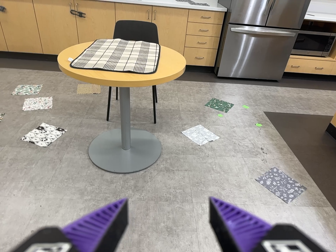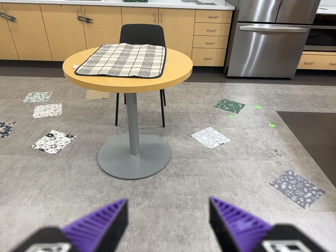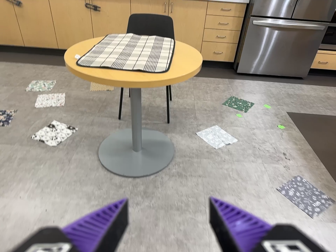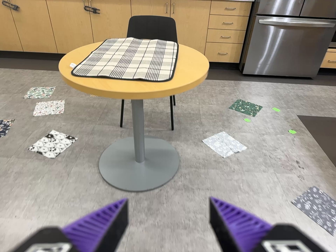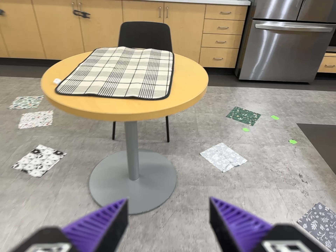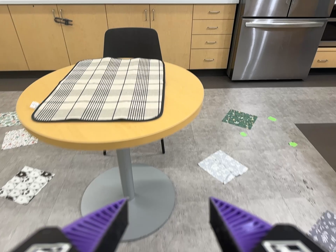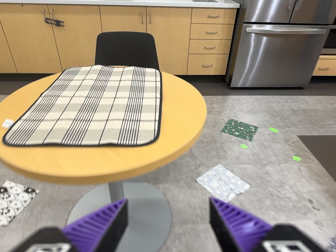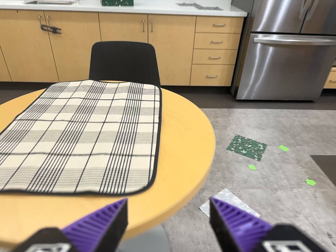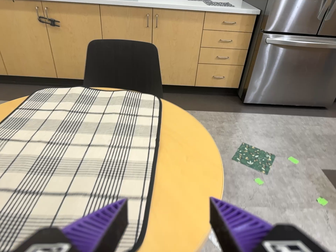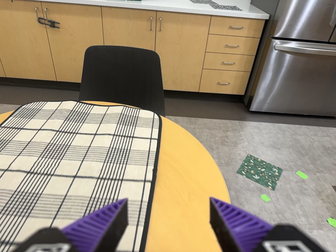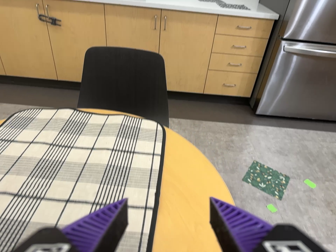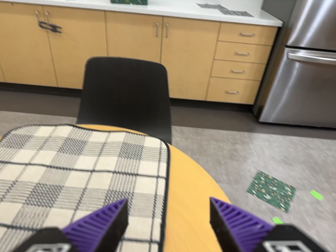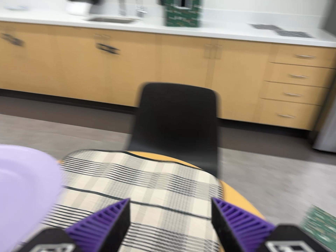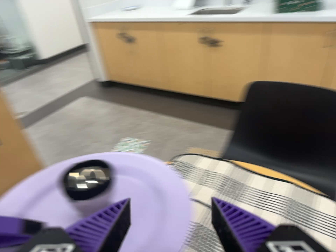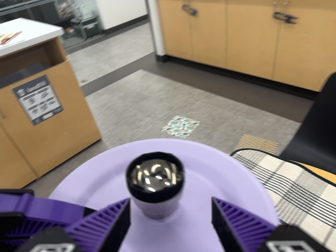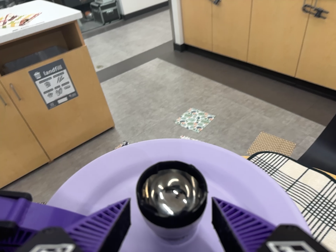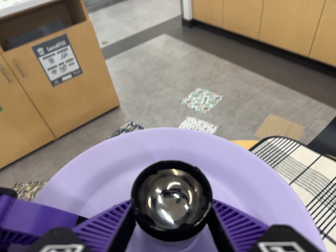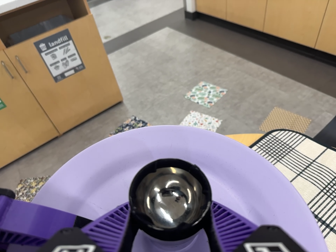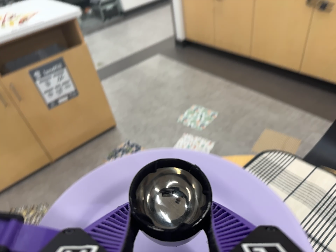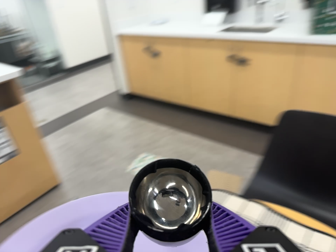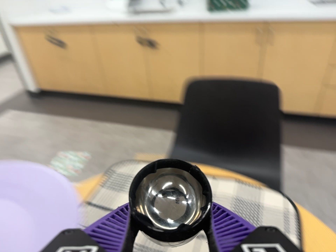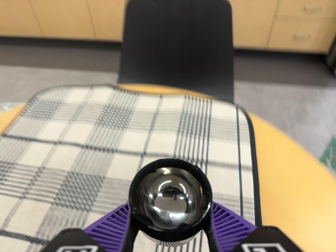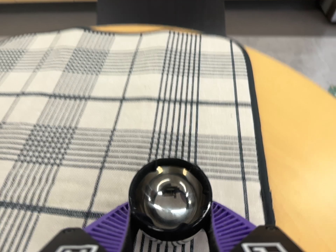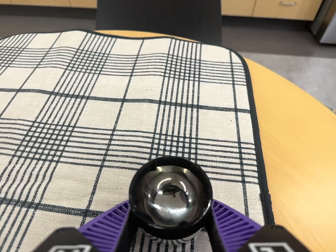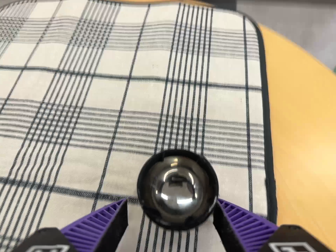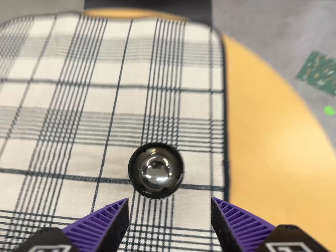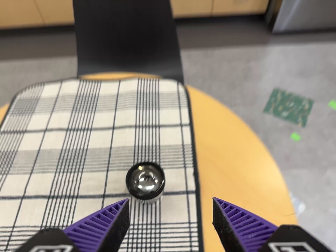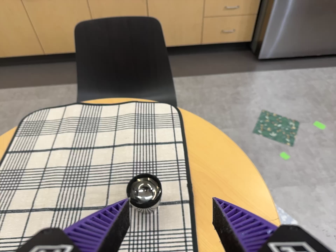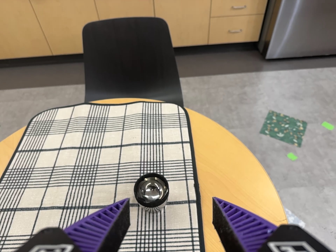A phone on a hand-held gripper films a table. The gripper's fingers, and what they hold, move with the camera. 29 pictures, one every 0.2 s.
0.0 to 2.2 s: The camera travels forward and toward the top of its view, about 120 cm, so what stands in front looms larger.
2.2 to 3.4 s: The camera swings to its left by about 50 degrees, and the scene slides to the right. It travels toward the top of its view, forward and to its left, about 24 cm. Its aim tips toward the bottom of its view by about 15 degrees. It rolls about its line of sight by about 20 degrees, and the scene rotates clockwise.
3.4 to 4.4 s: The camera swings to its right by about 40 degrees, and the scene slides to the left. It travels toward the bottom of its view, to its right and forward, about 26 cm, so close, fixed things drift upward. It rolls about its line of sight by about 25 degrees, and the scene rotates counterclockwise.
4.4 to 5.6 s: The camera travels backward, about 30 cm, so what stands in front gets smaller.
The film runs forward here.
